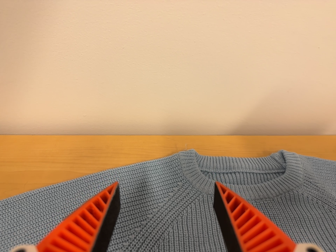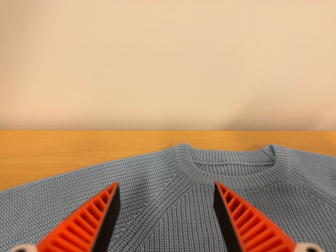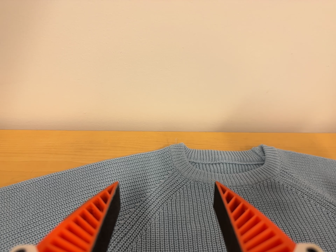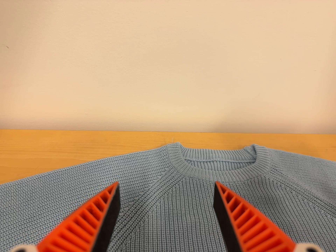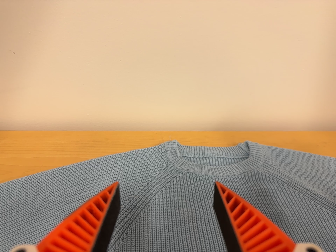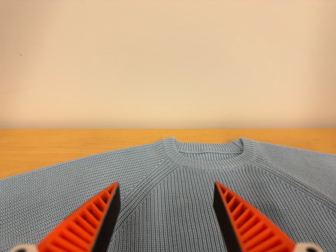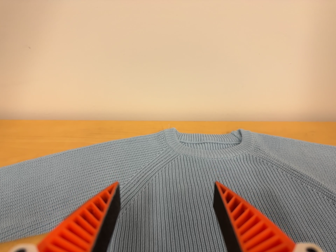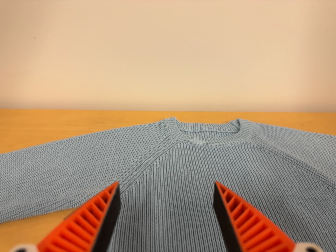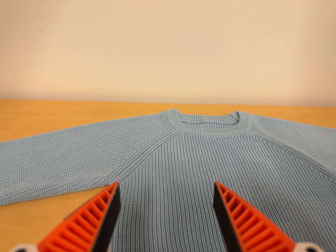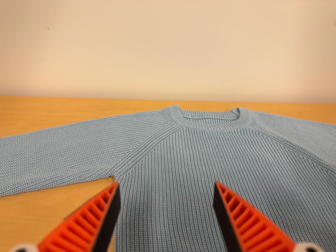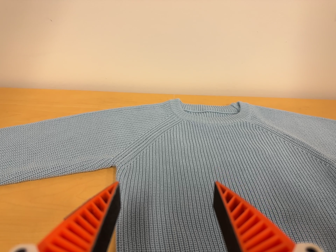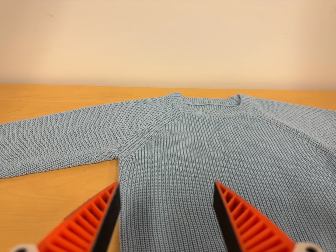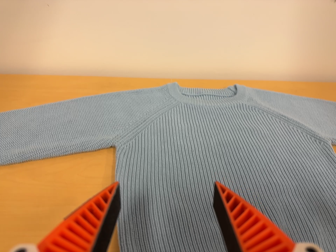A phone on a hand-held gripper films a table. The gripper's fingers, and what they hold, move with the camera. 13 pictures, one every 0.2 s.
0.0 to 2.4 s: The camera travels backward and toward the bottom of its view, about 24 cm, so what stands in front gets smaller.
The film runs forward here.
